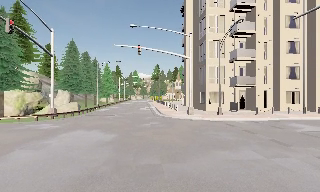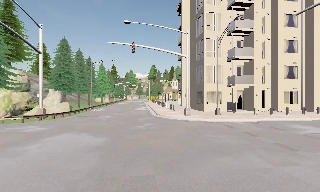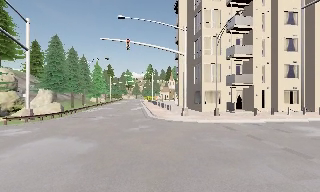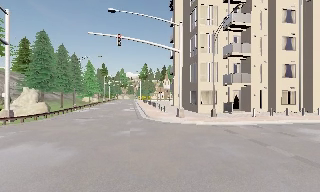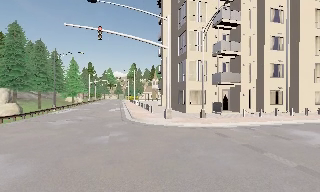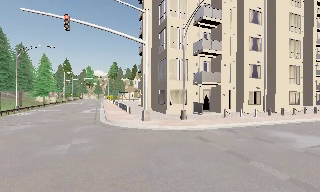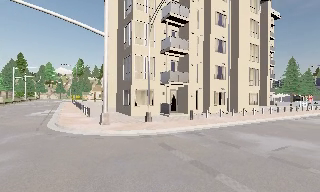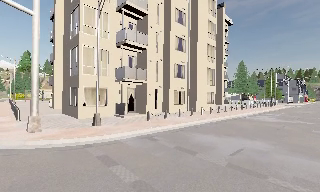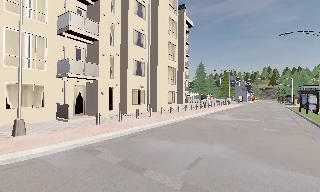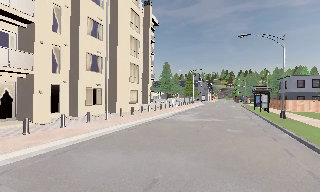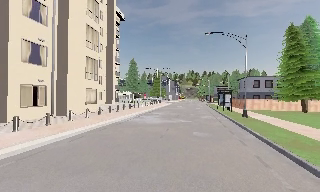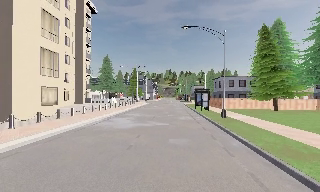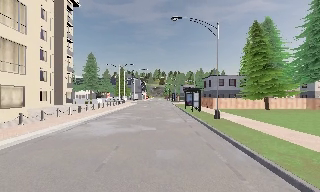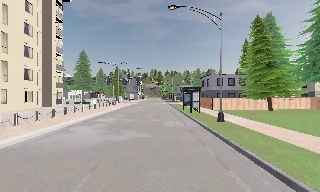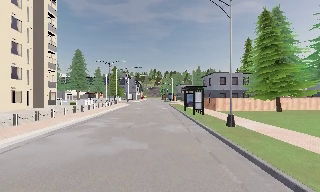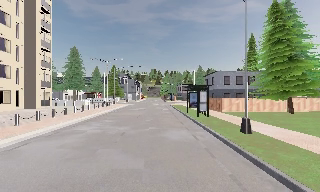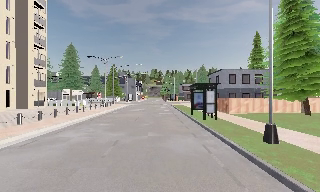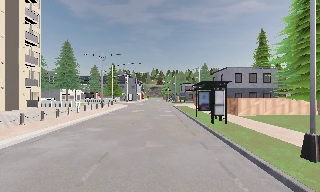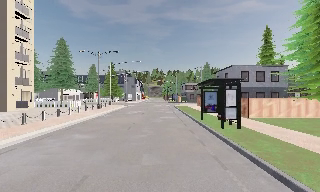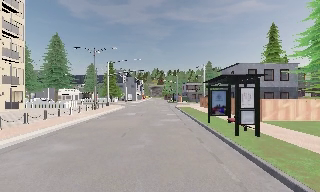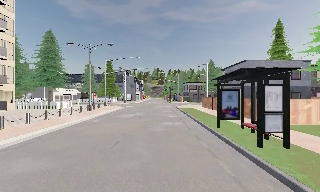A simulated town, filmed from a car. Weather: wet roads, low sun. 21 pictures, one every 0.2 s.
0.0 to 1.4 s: The camera swings to its right by about 40 degrees, and the scene slides to the left. It travels forward, about 7 m. It gains speed.
1.4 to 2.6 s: The camera swings to its right by about 50 degrees, and the scene slides to the left. It travels forward, about 9 m.
2.6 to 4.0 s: The camera travels forward, about 11 m, so what stands in front looms larger.
The film runs forward here.
